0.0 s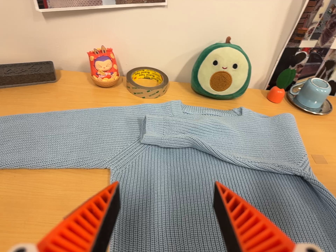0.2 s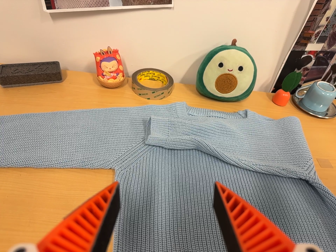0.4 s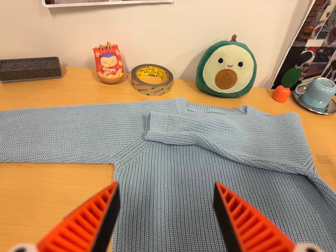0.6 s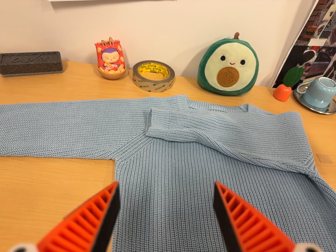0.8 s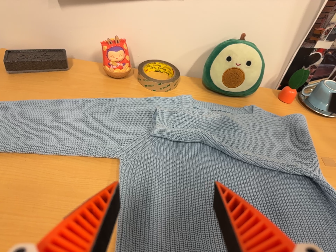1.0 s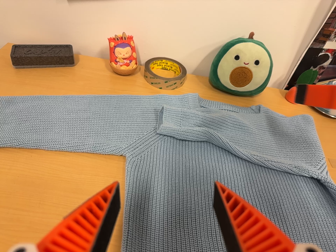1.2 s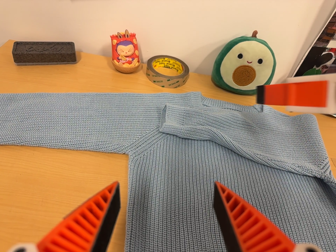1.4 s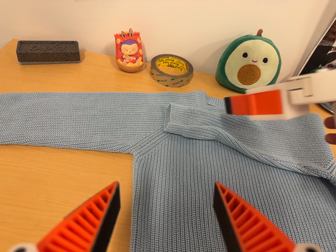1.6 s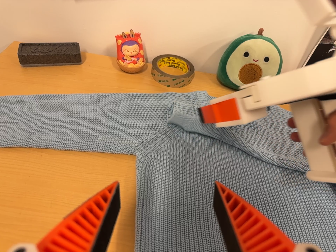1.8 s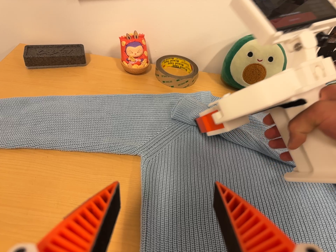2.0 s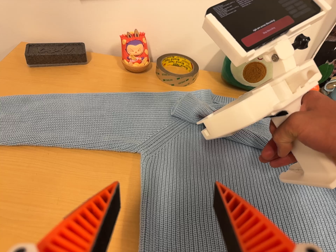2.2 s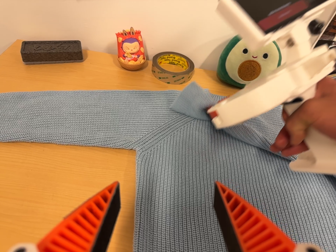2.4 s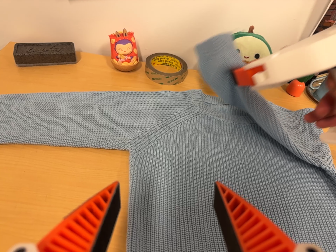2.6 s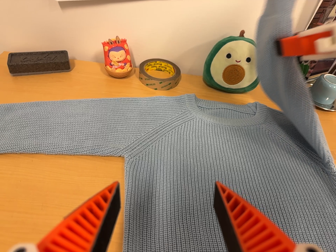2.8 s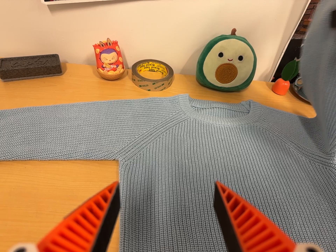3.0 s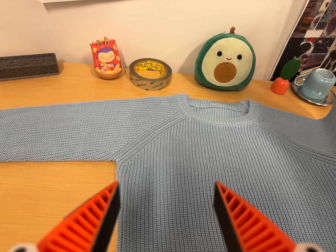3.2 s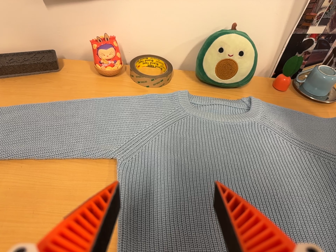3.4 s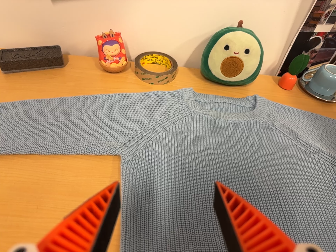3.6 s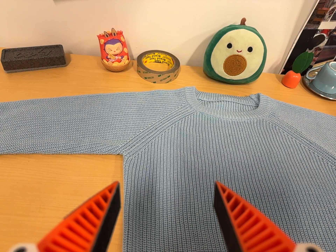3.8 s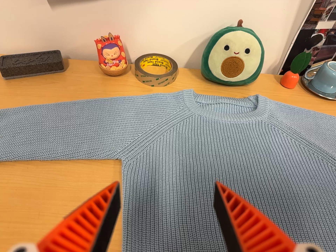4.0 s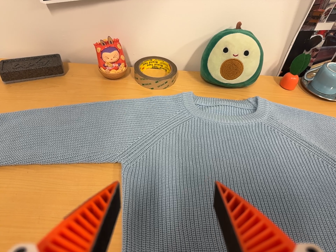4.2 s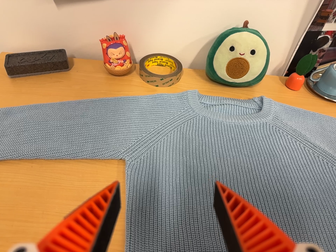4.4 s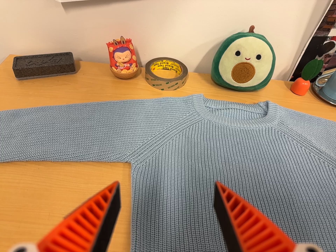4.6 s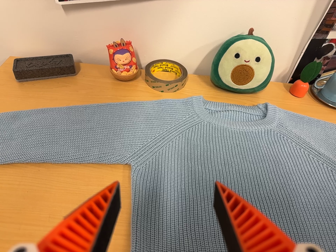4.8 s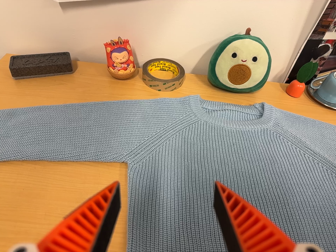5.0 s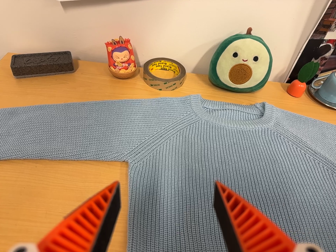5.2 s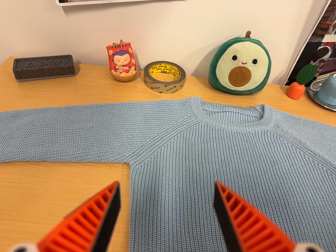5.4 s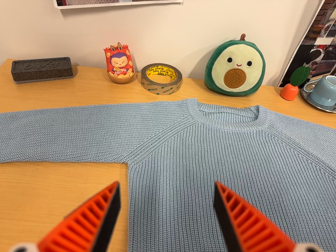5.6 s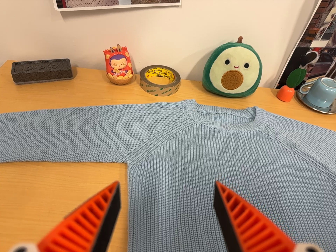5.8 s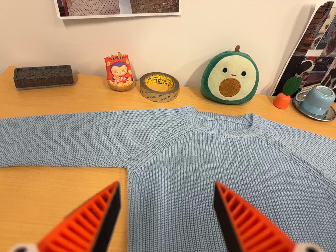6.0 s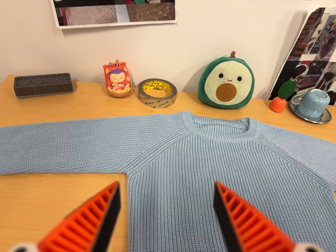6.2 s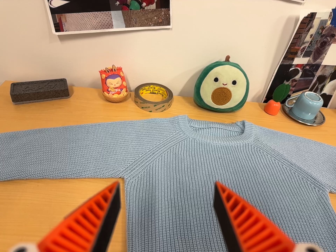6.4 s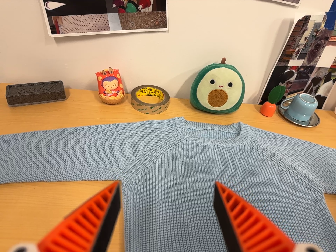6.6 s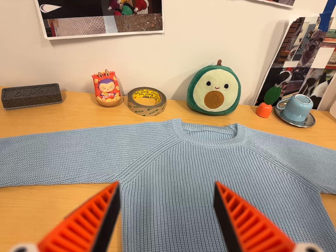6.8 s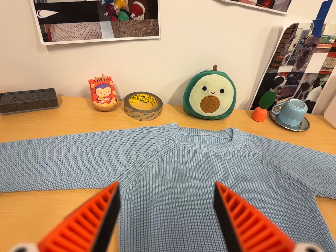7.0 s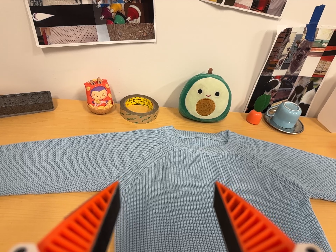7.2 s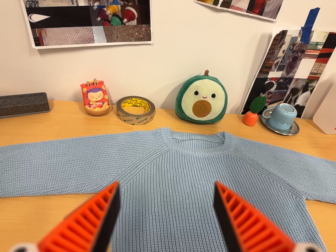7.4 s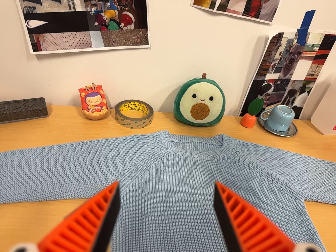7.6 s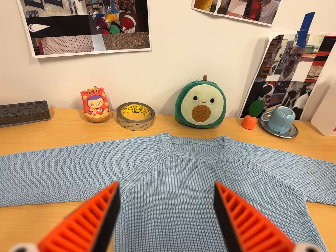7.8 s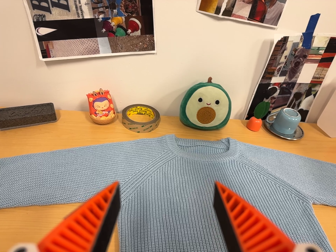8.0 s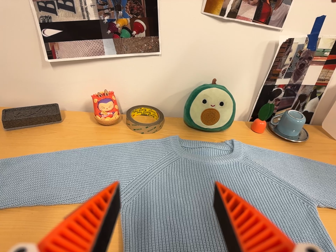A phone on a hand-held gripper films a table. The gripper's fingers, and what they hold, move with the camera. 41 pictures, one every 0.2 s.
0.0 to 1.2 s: The camera shifts only a little, or ends up much as it began.
1.2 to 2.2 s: The camera keeps its place and its aim.
2.2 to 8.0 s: The camera travels backward, about 6 cm, so what stands in front gets smaller. Its aim tips toward the top of its view by about 10 degrees, and the scene shifts downward.
The film runs backward here.
